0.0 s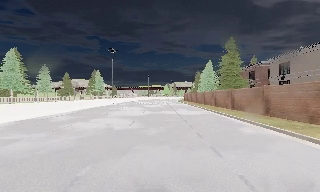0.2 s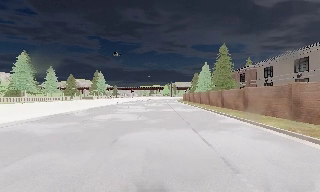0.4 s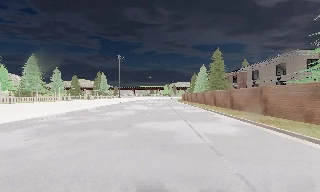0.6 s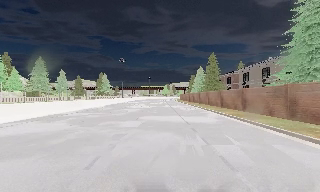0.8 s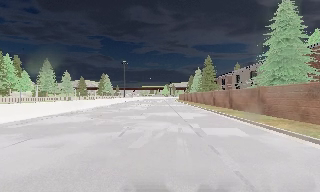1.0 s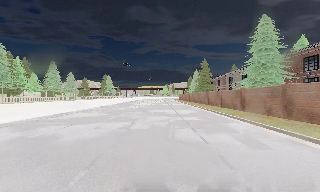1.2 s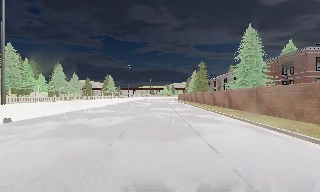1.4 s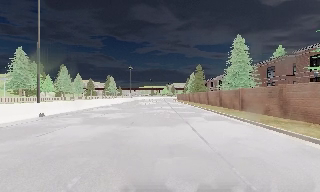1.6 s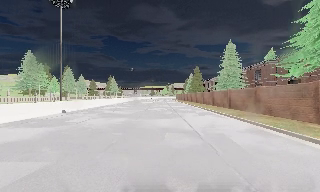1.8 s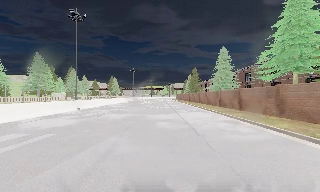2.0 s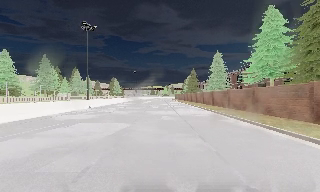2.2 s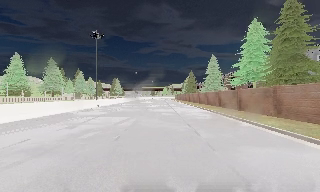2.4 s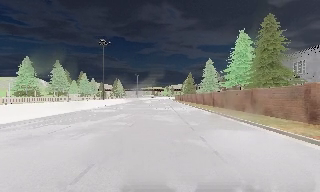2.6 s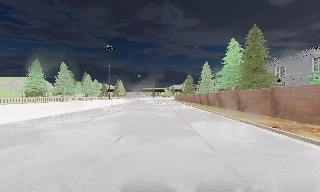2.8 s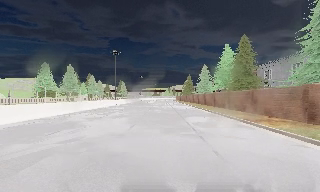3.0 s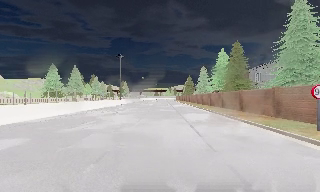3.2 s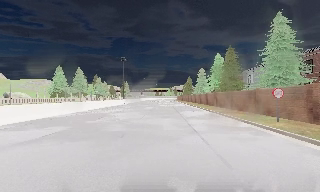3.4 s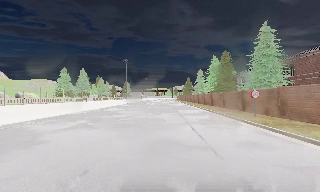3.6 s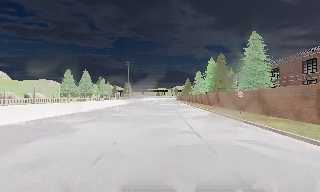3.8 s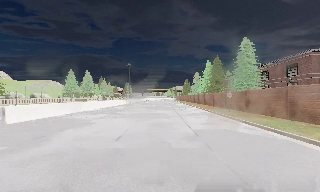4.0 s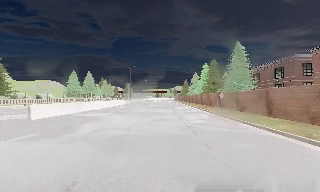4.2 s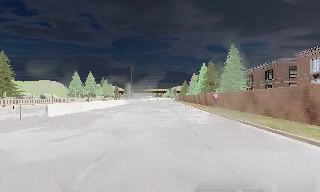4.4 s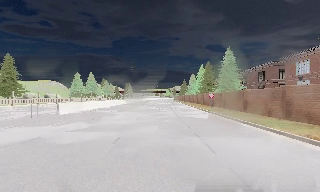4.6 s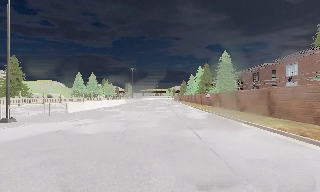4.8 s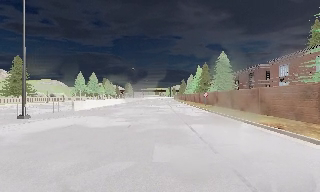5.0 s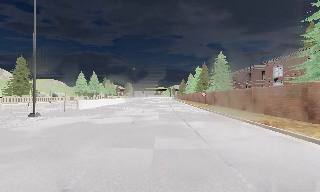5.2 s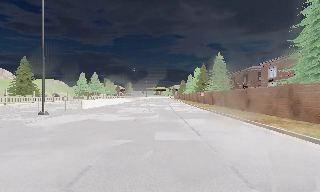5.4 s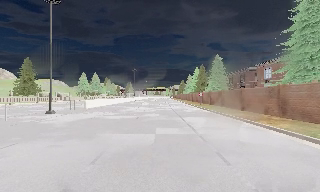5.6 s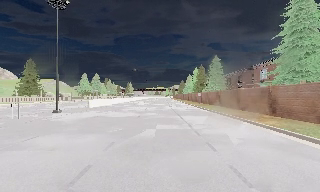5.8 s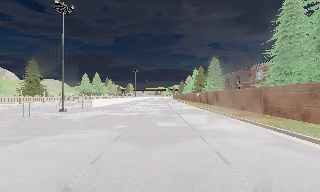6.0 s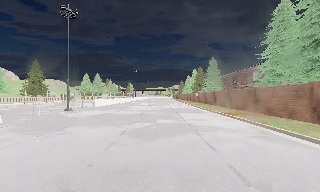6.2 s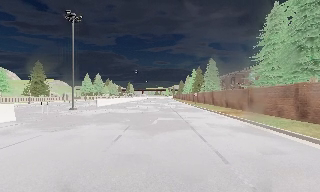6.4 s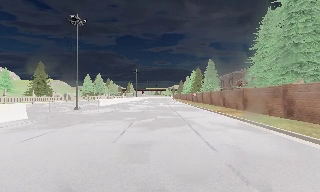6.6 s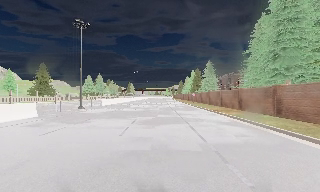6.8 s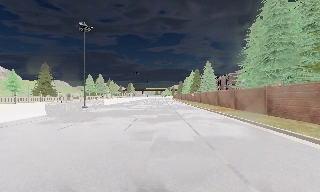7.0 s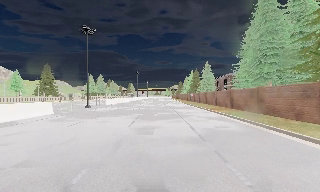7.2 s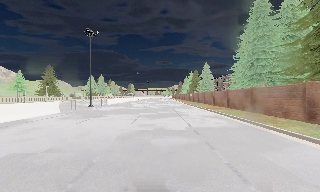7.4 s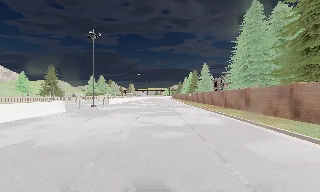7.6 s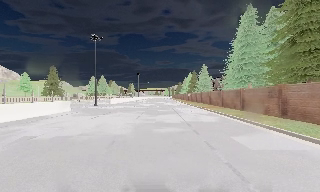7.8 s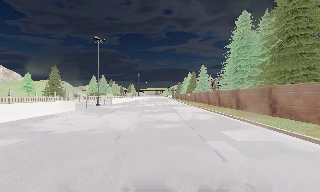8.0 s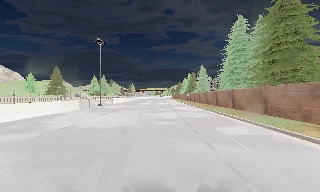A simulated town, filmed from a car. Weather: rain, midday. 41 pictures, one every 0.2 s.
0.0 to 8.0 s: The camera travels backward, about 80 m, so what stands in front gets smaller. It loses speed.
The film runs backward here.
